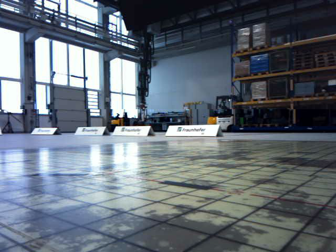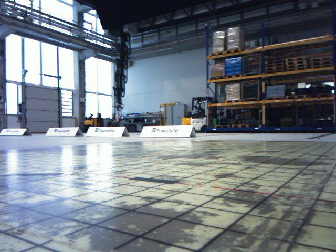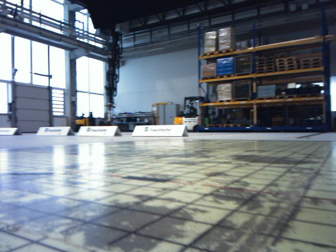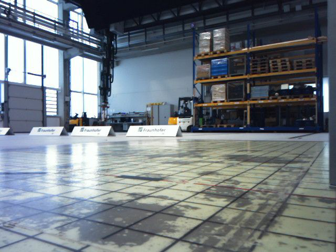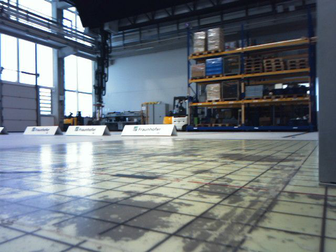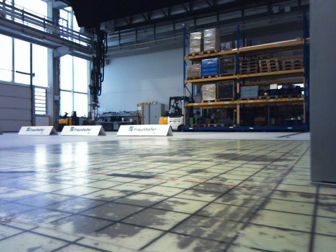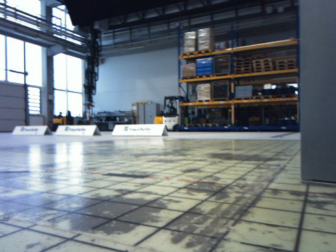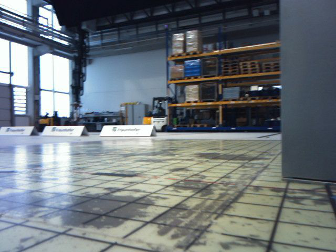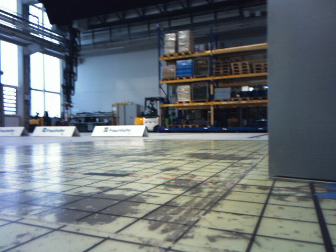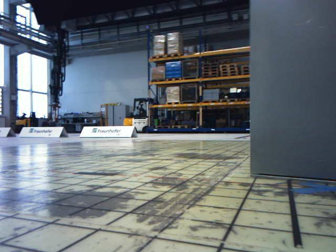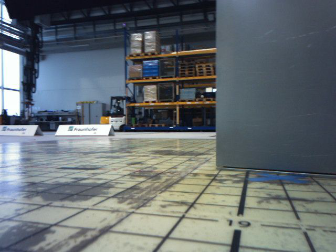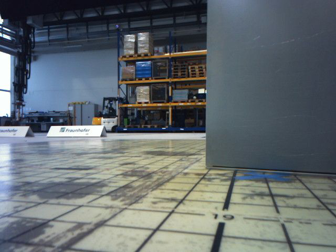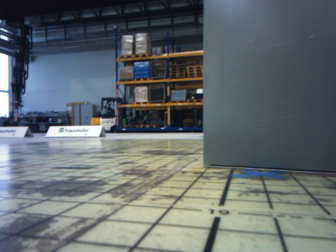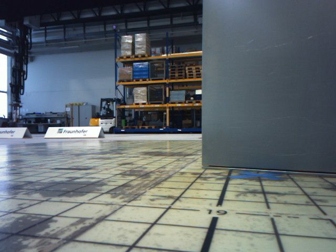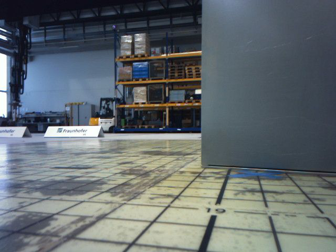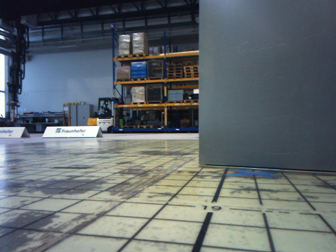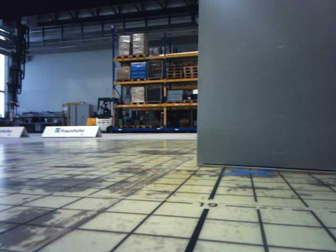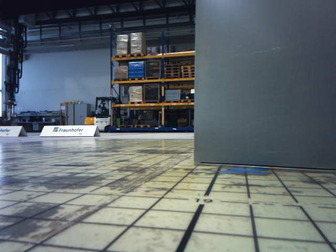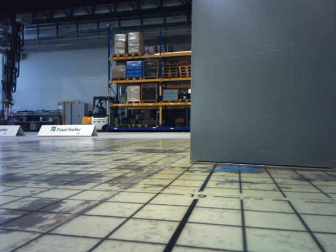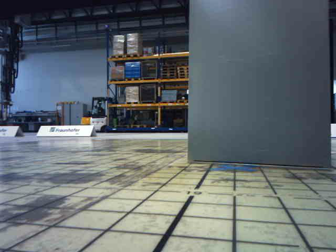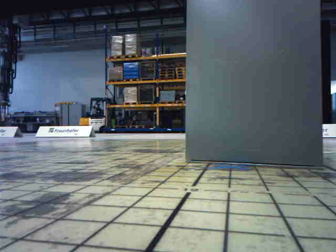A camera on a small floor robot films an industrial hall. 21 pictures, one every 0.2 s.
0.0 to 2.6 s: The camera swings to its right by about 30 degrees, and the scene slides to the left. It travels backward, about 0.5 m, so what stands in front gets smaller.
2.6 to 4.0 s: The camera travels backward, about 0.2 m, so what stands in front gets smaller.
The film runs backward here.
